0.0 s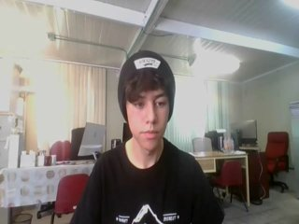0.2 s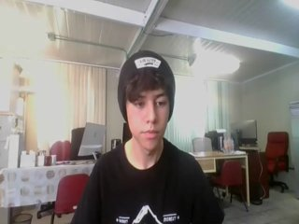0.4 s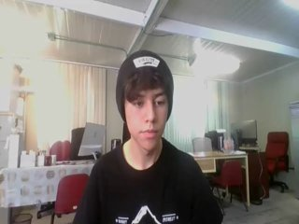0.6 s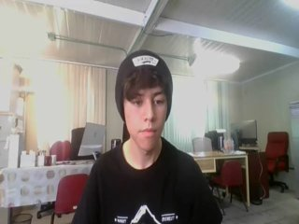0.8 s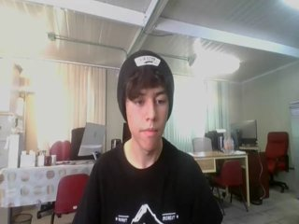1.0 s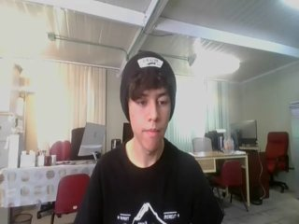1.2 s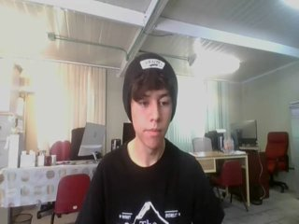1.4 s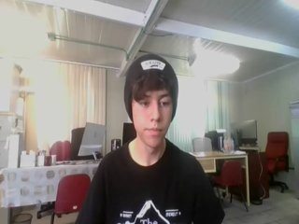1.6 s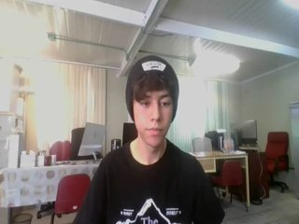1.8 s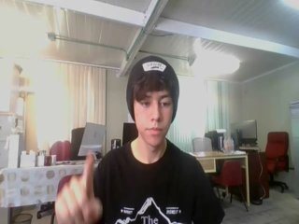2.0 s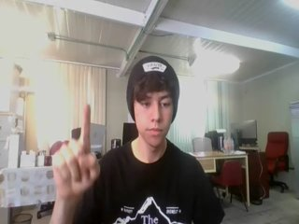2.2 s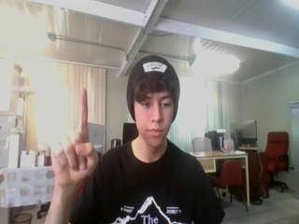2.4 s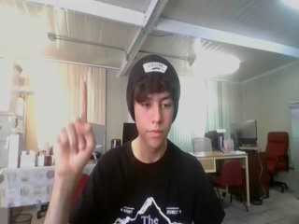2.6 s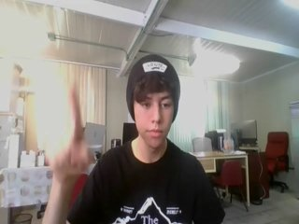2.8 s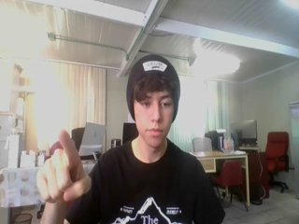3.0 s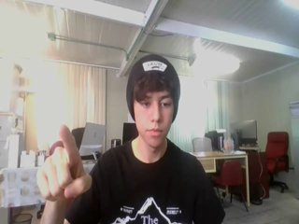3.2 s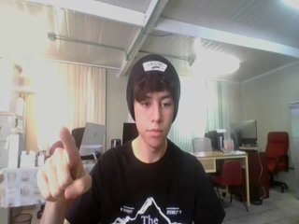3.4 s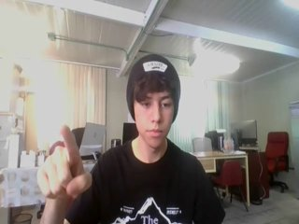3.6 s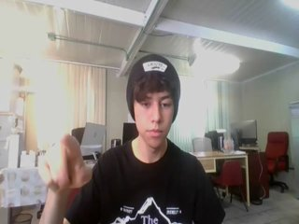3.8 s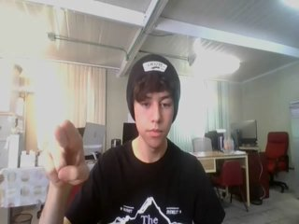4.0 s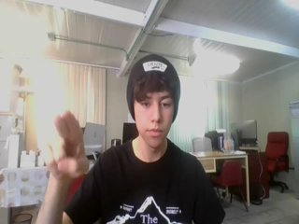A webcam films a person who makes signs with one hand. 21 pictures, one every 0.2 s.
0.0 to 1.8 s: Non-gesture.
1.9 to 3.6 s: Click with one finger.
3.7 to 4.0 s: Pointing with two fingers.
